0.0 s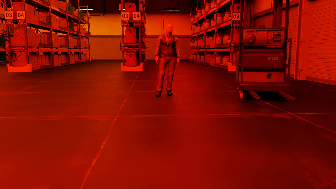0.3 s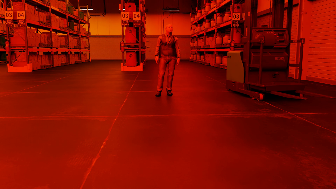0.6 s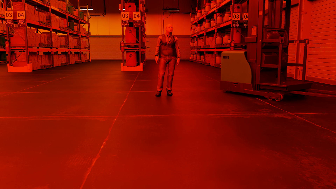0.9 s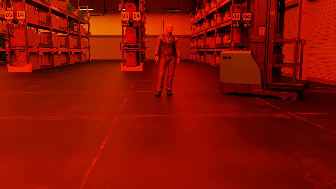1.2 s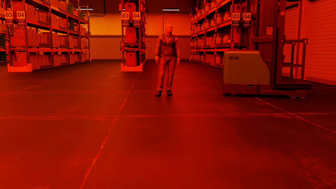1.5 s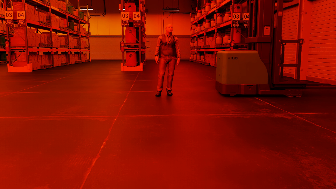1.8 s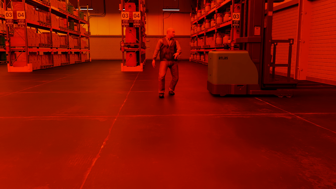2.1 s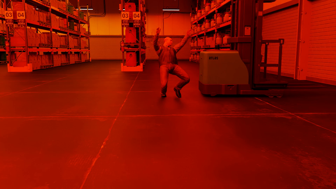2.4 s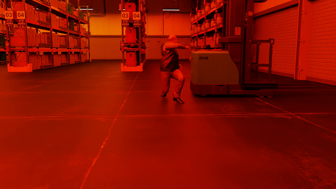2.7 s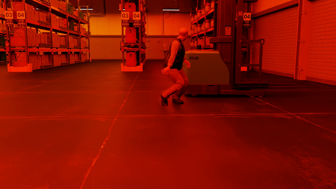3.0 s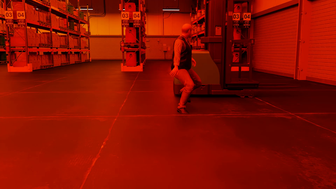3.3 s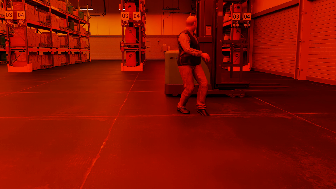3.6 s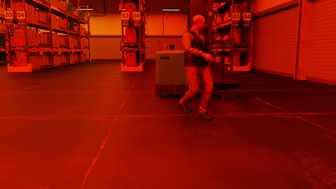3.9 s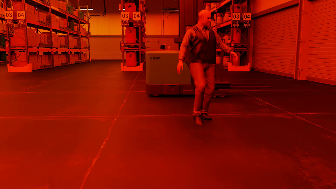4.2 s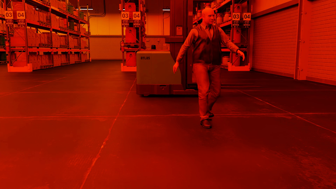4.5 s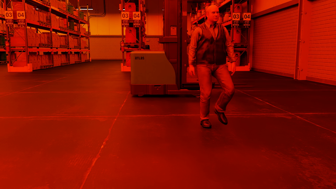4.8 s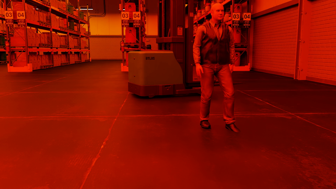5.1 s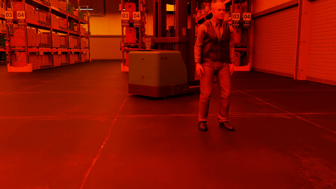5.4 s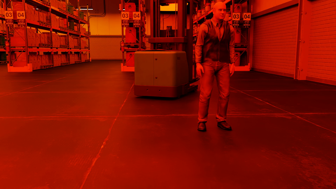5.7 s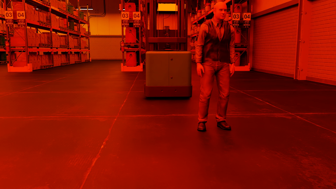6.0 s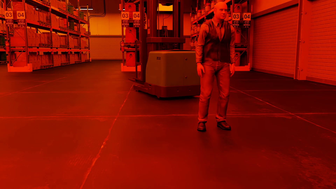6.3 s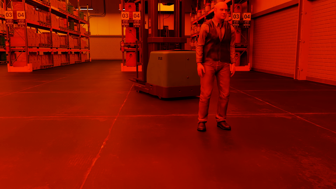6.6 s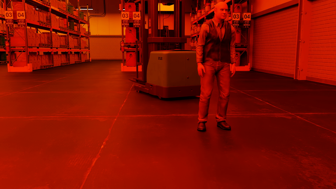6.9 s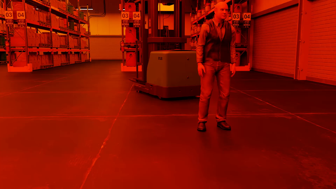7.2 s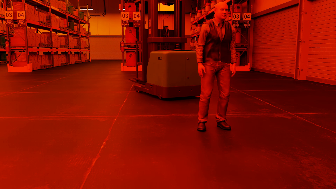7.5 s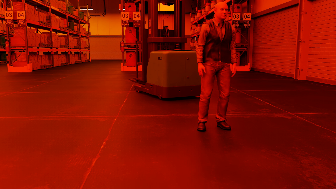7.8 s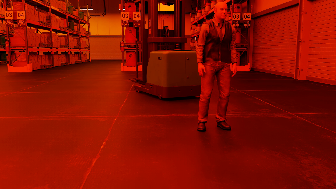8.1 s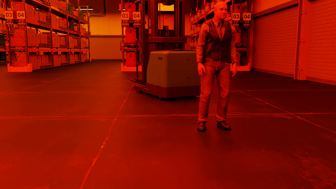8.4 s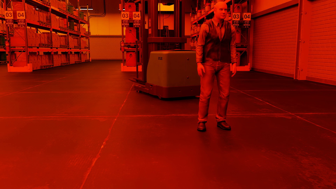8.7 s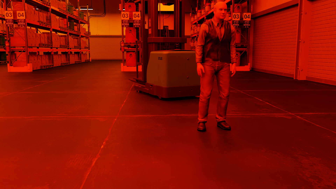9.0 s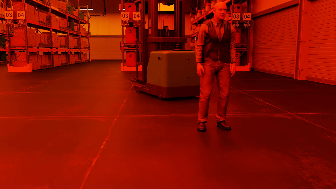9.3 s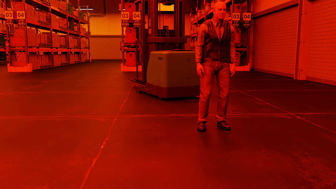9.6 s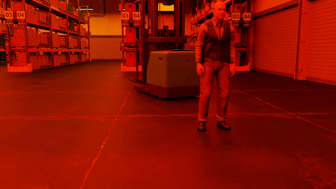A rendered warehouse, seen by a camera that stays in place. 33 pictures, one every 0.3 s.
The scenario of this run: Near miss between a forklift and a person.
